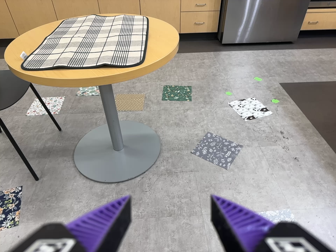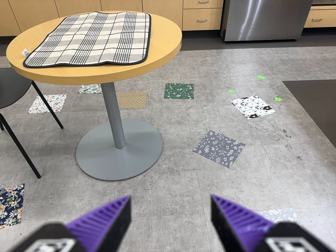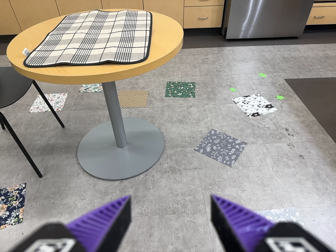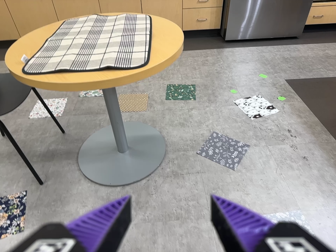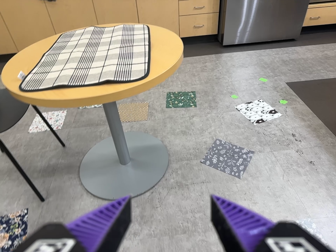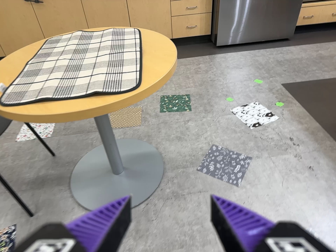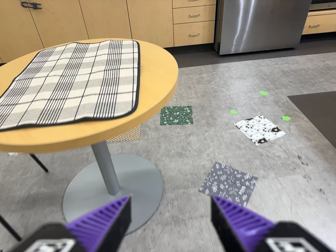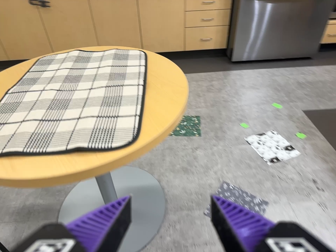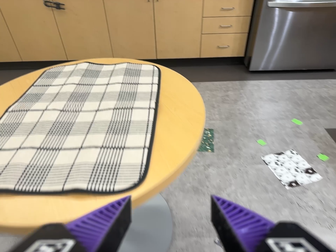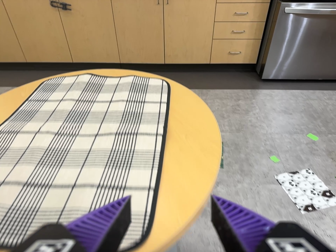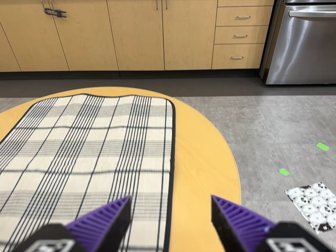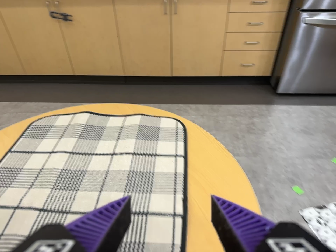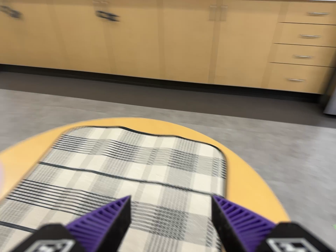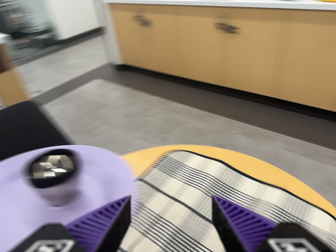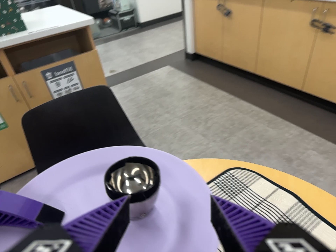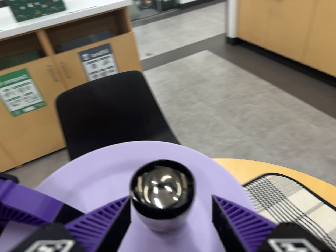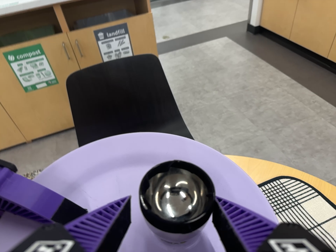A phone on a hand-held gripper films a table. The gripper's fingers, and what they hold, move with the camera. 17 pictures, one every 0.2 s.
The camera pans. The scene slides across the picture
to the right.
0.0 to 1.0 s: The camera travels forward and toward the top of its view, about 16 cm, so what stands in front looms larger.
1.0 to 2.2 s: The camera travels forward and toward the top of its view, about 70 cm, so what stands in front looms larger. It rolls about its line of sight by about 10 degrees, and the scene rotates clockwise.
2.2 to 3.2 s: The camera swings to its left by about 55 degrees, and the scene slides to the right. It travels toward the top of its view and forward, about 34 cm, so close, fixed things drift downward. Its aim tips toward the bottom of its view by about 10 degrees. It rolls about its line of sight by about 35 degrees, and the scene rotates clockwise.
The film runs forward here.
